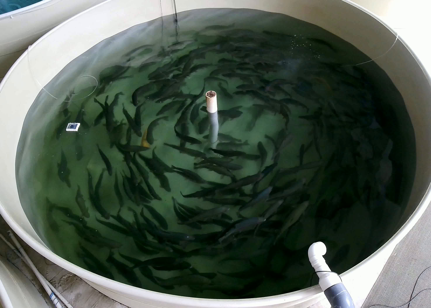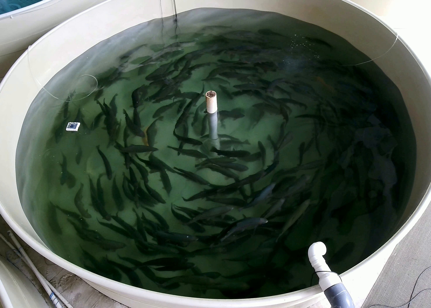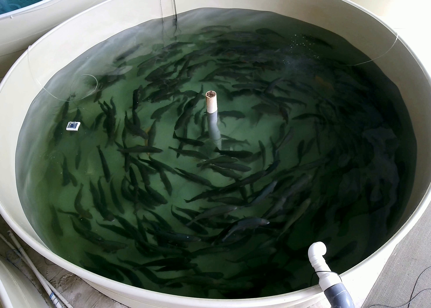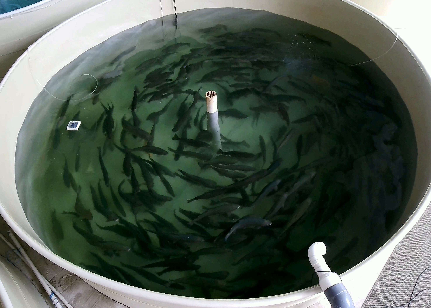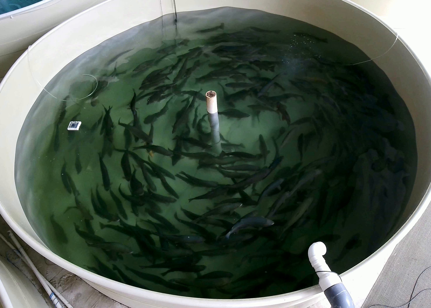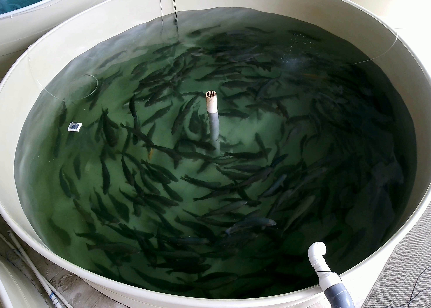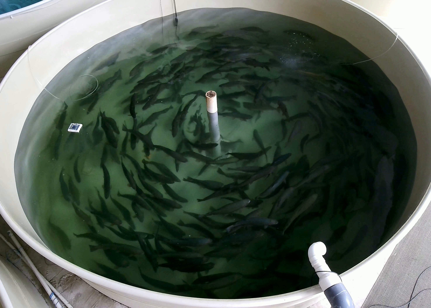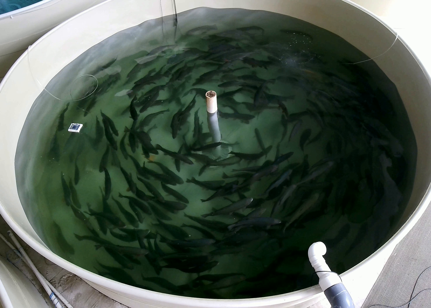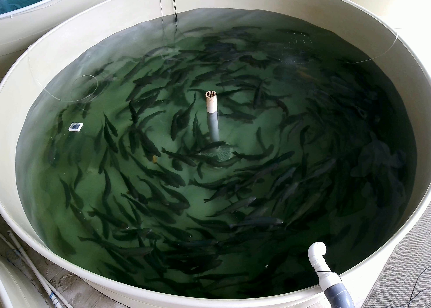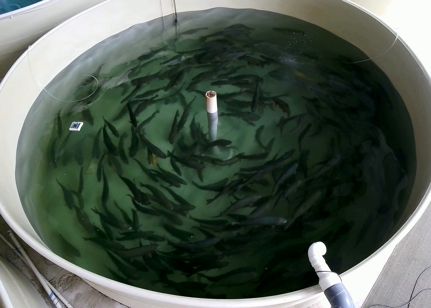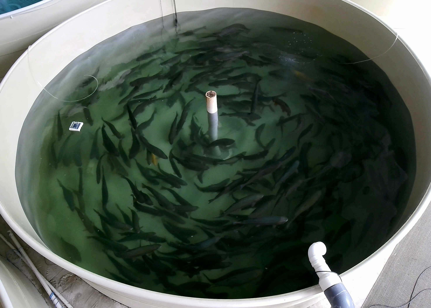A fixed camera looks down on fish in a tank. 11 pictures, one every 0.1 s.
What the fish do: Normal cruising.
